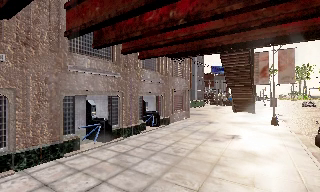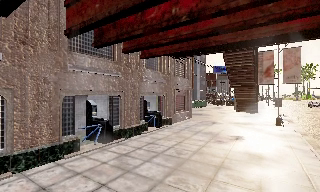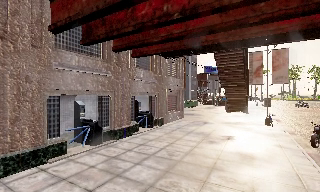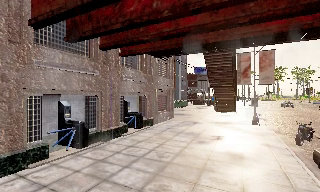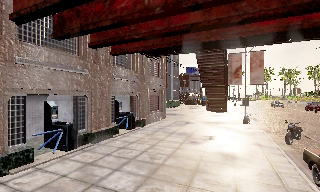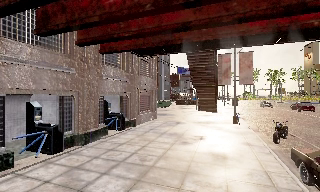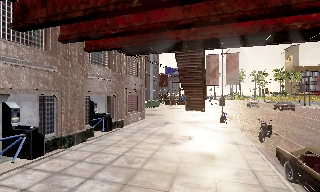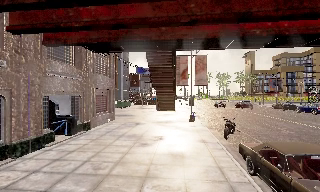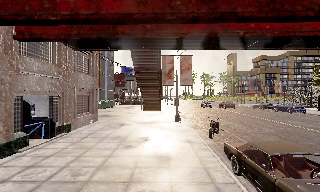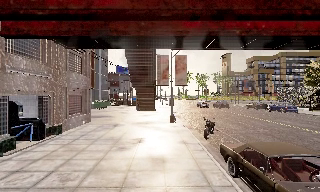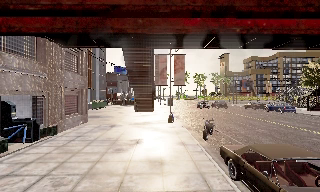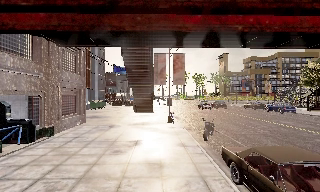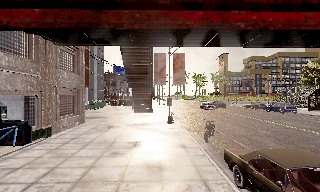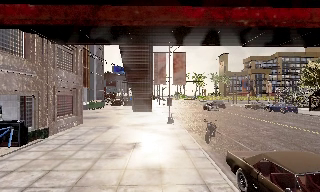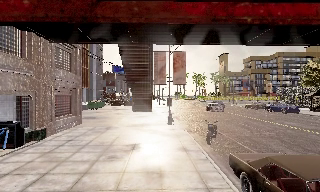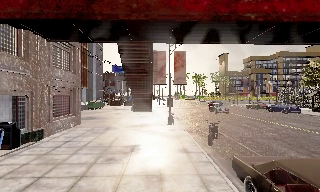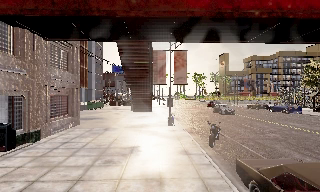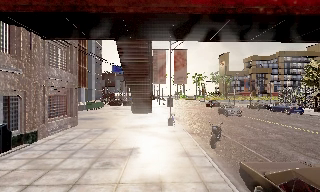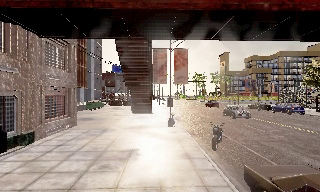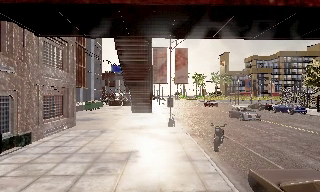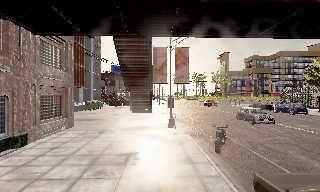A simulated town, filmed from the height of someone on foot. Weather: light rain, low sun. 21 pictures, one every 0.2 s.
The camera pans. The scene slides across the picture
to the left.
The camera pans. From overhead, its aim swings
clockwise.
0.0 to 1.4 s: The camera swings to its right by about 25 degrees, and the scene slides to the left. It travels forward, about 1.5 m, so what stands in front looms larger.
1.4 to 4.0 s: The camera travels forward, about 3 m, so what stands in front looms larger.
The film runs forward here.
